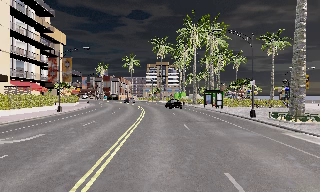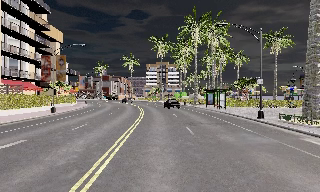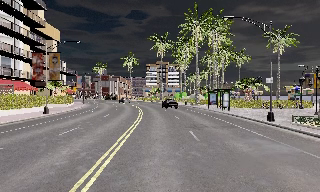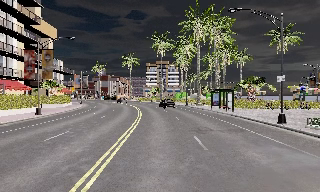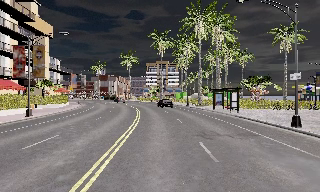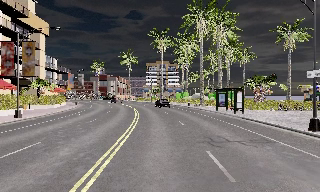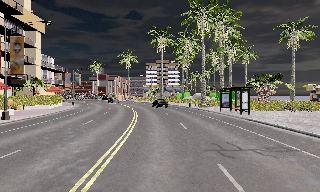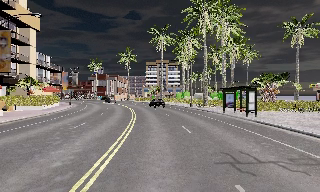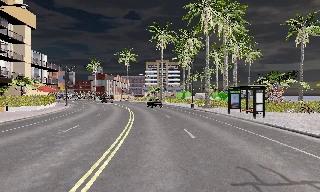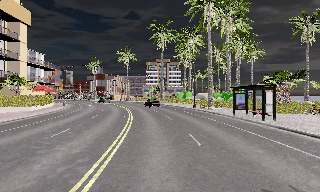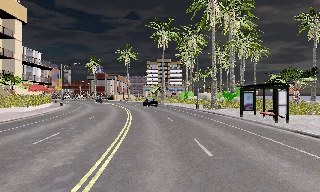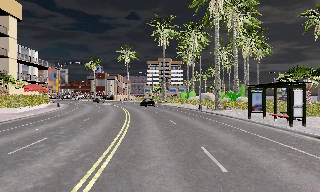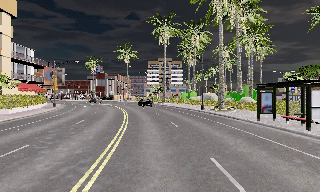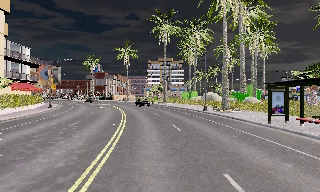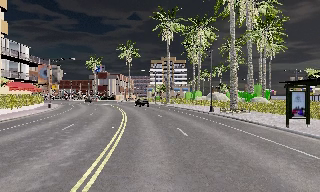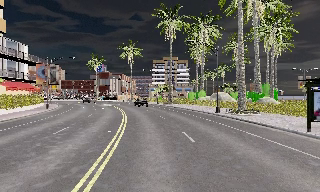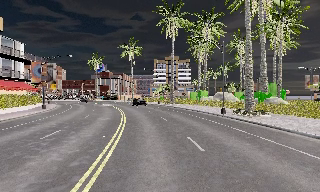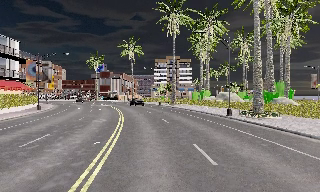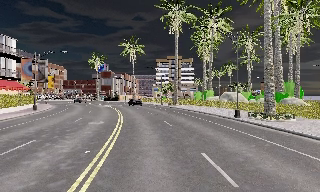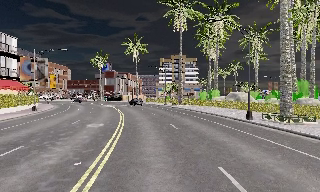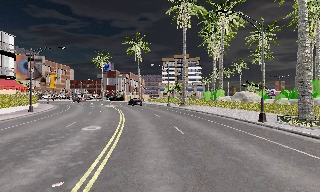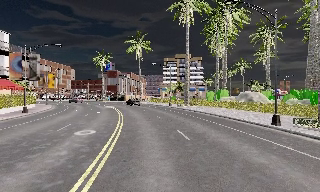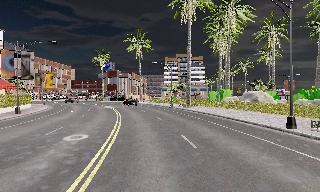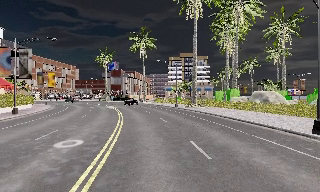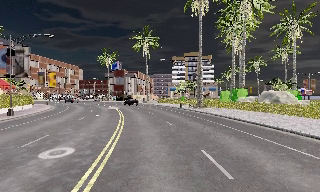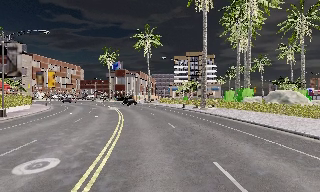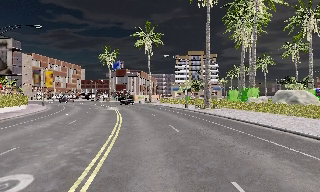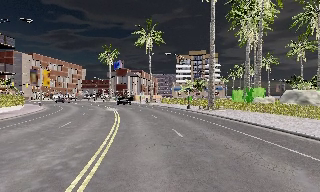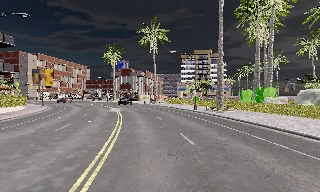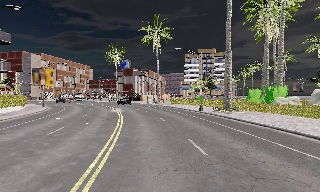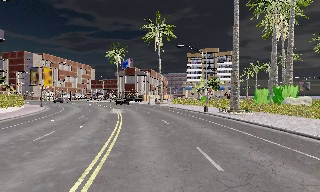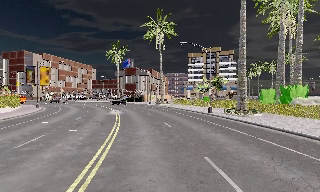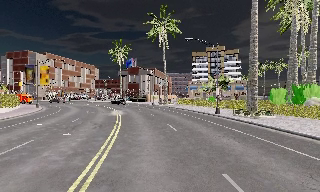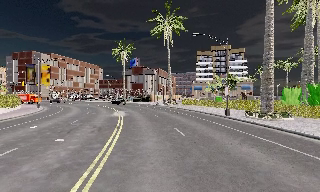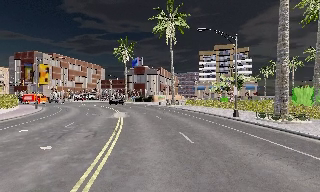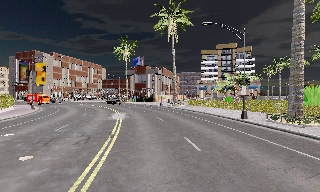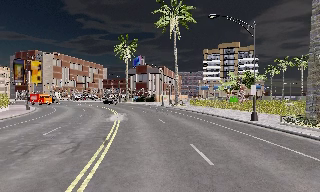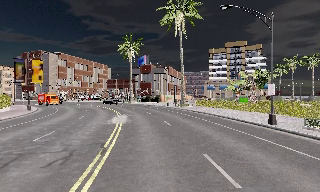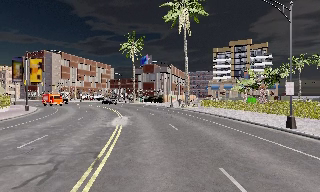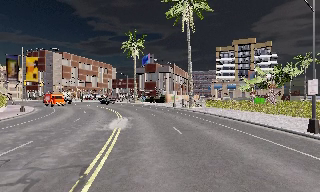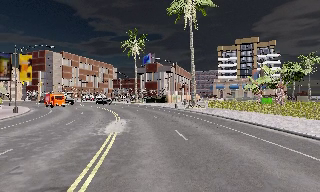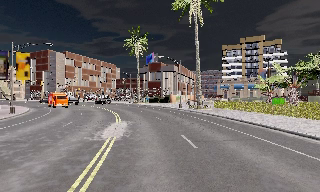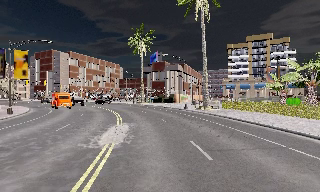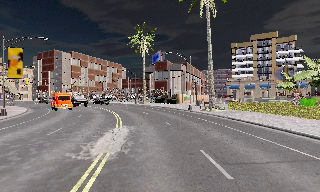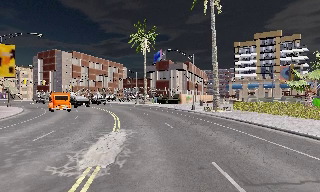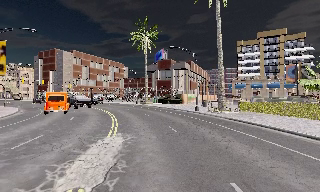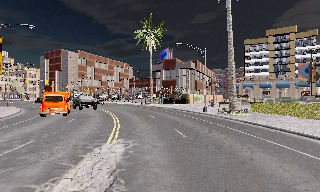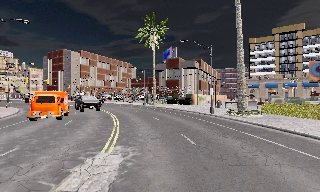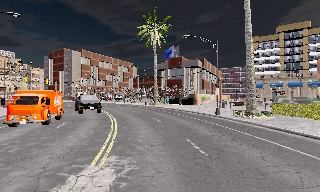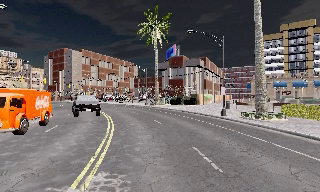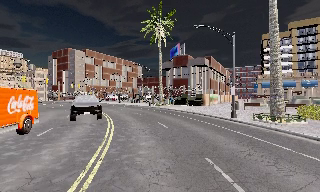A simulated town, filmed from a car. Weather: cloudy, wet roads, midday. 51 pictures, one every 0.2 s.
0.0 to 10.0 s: The camera pans to its left, which is counterclockwise from overhead, by about 30 degrees. It travels forward, about 55 m.
The film runs forward here.
